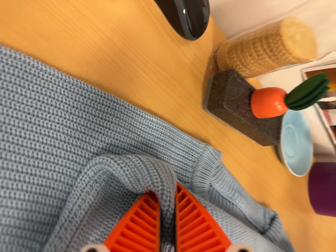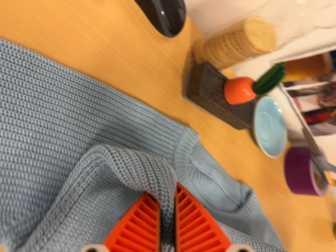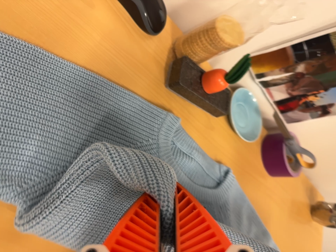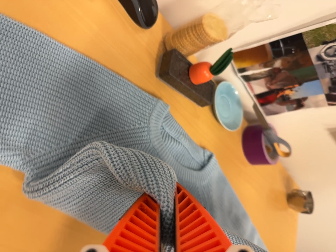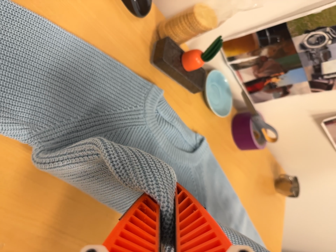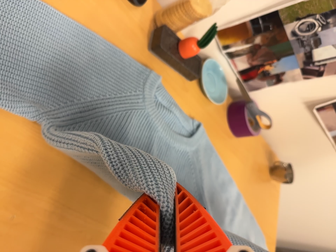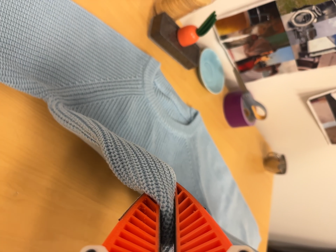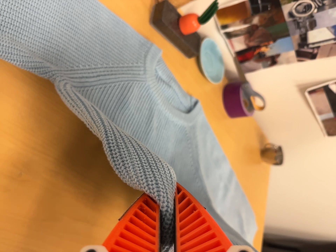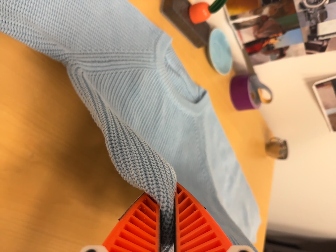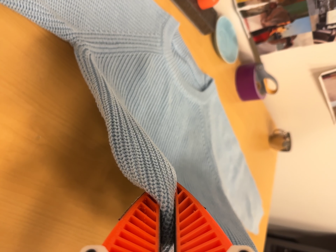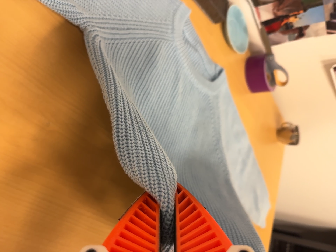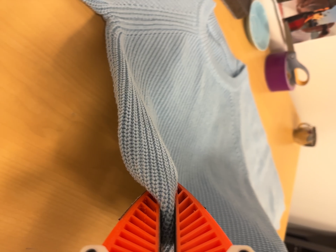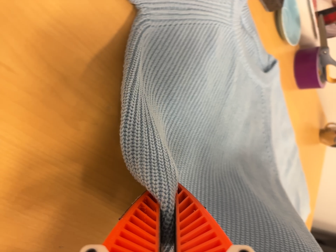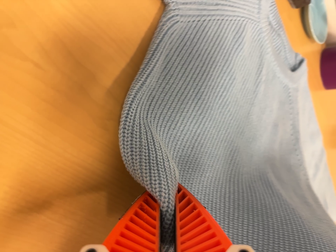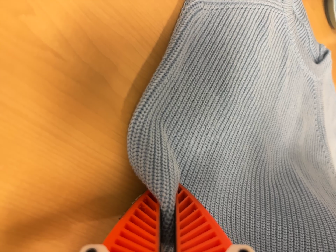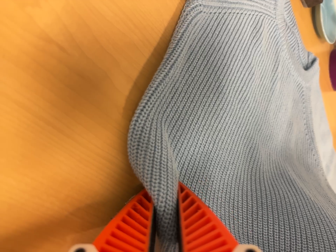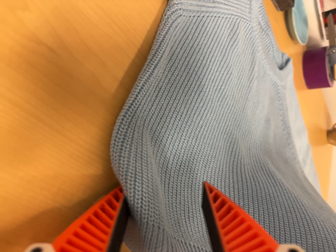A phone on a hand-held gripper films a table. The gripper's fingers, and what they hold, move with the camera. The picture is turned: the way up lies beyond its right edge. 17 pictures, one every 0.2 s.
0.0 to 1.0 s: The camera travels backward and toward the bottom of its view, about 20 cm, so what stands in front gets smaller.
1.0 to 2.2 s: The camera travels to its left and toward the bottom of its view, about 10 cm, so close, fixed things drift to the right.
2.2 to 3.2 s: The camera travels to its left, about 8 cm, so close, fixed things drift to the right.
The film runs backward here.
